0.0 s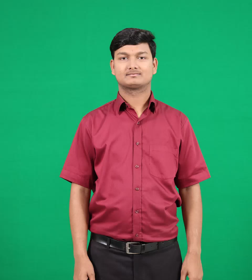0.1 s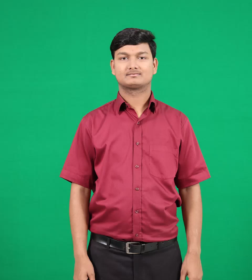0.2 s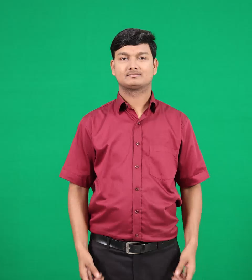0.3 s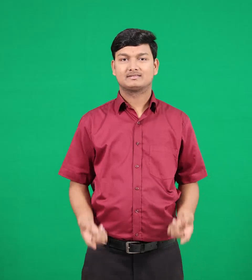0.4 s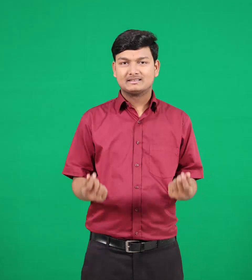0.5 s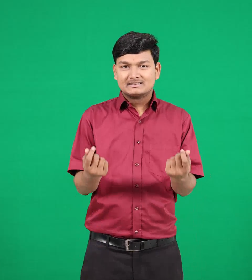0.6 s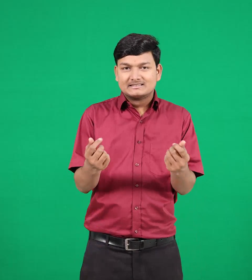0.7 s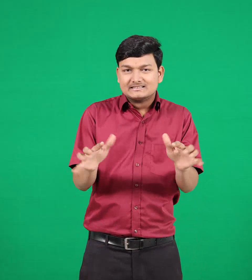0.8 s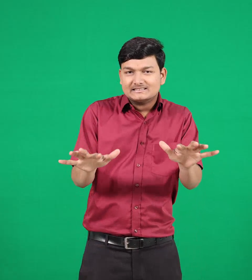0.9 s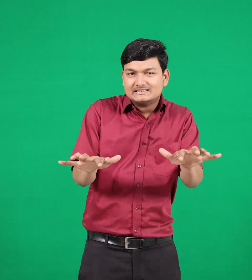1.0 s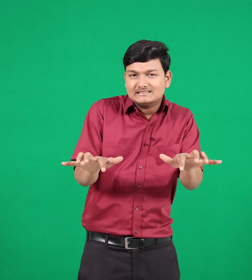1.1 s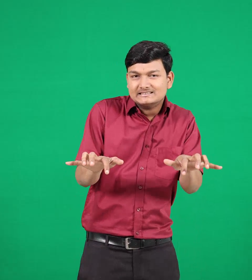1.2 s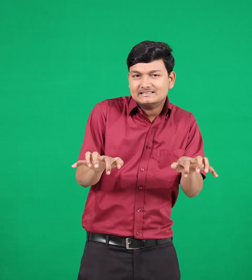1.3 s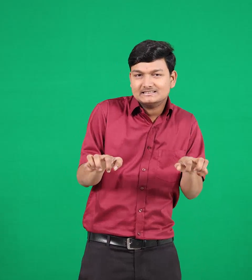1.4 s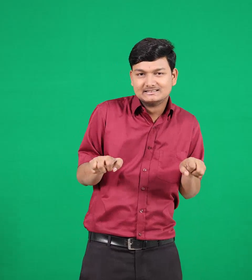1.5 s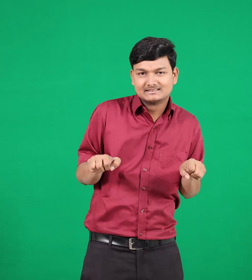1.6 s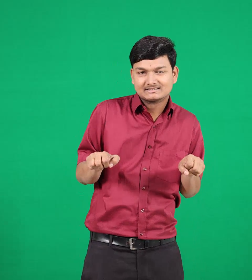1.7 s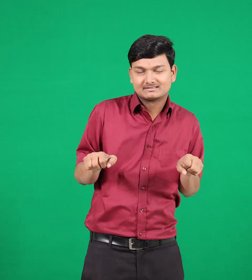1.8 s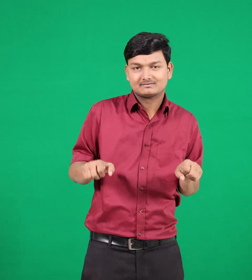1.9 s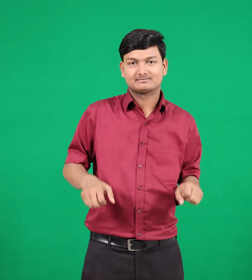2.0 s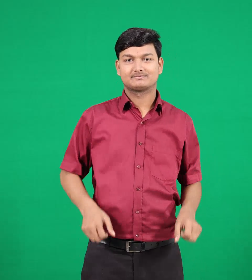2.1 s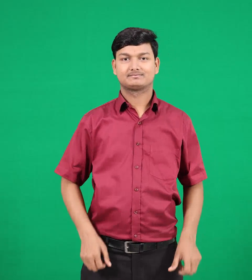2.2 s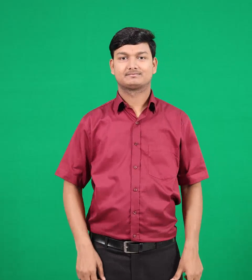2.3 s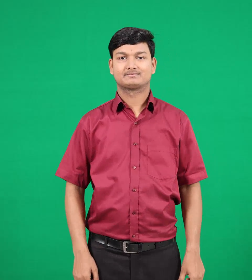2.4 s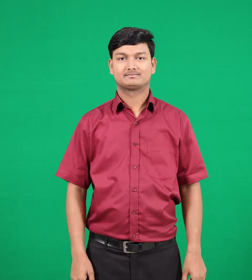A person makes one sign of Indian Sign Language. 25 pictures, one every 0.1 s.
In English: miser
